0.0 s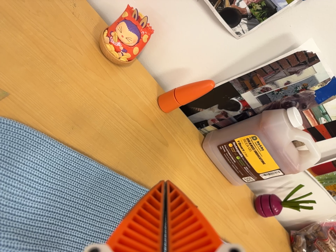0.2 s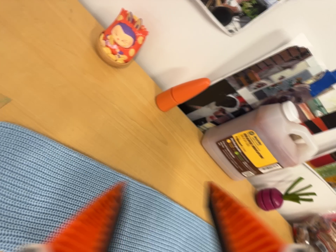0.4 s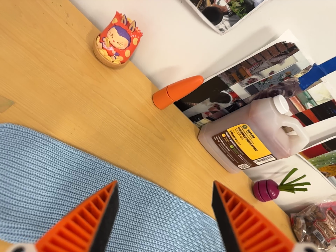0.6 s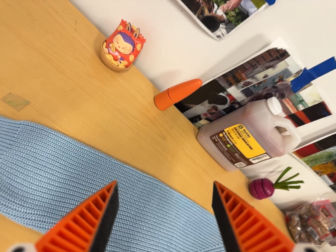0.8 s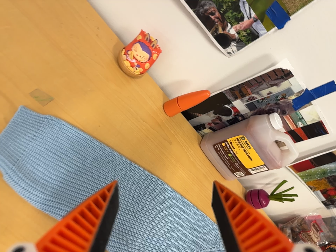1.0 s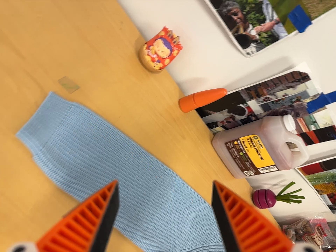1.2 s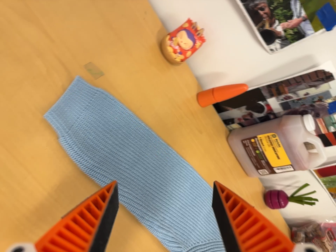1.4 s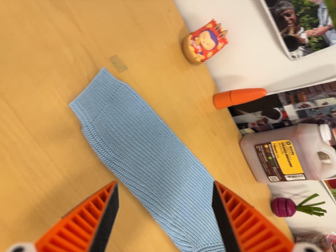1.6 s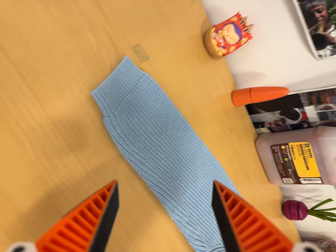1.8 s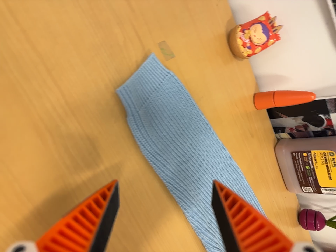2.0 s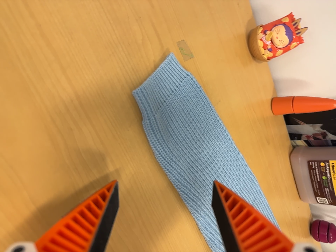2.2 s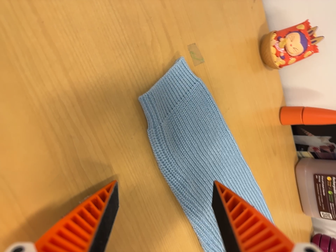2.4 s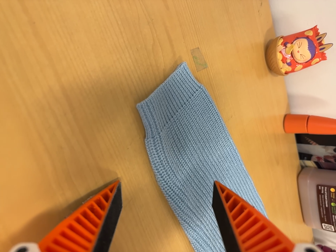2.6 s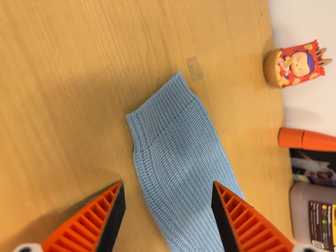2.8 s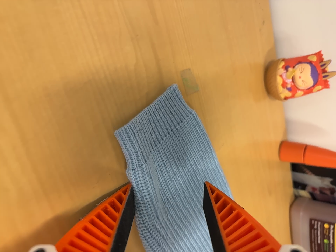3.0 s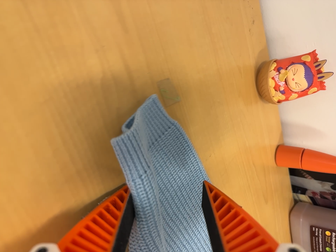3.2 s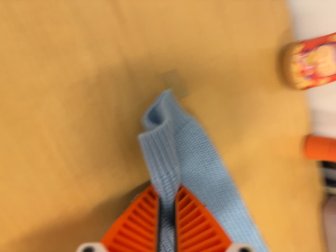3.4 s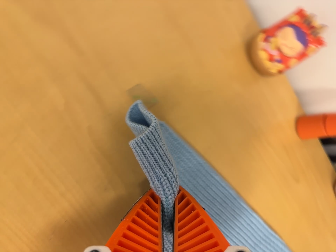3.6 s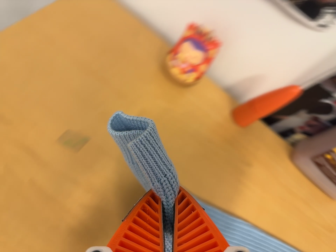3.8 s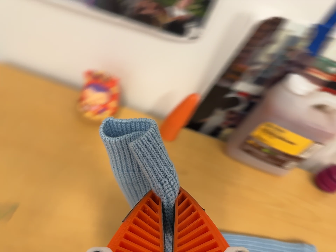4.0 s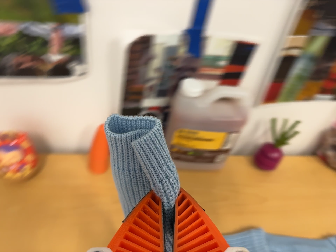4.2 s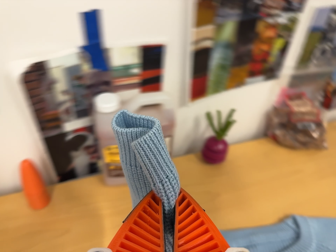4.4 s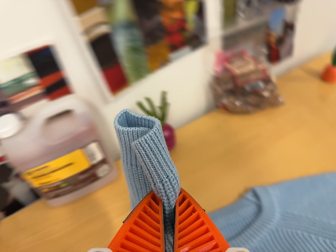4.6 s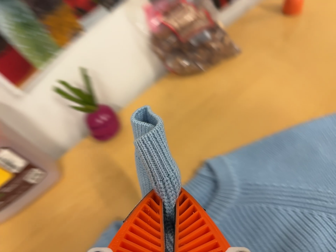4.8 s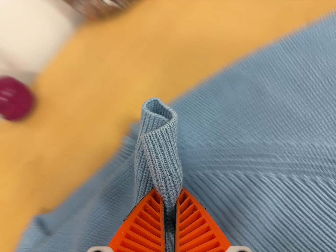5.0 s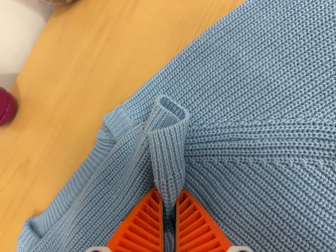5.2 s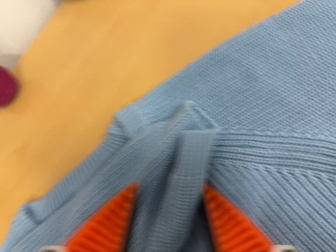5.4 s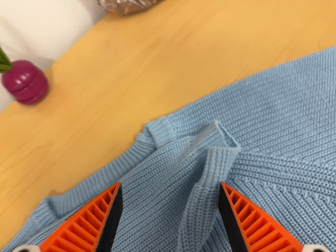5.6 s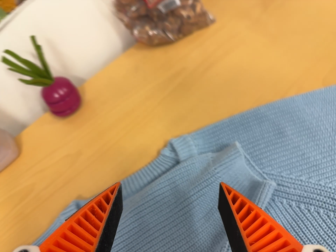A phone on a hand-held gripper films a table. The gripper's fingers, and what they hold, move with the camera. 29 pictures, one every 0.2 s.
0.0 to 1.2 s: The camera travels backward and to its left, about 12 cm, so what stands in front gets smaller.
1.2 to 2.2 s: The camera travels to its left and forward, about 12 cm, so close, fixed things drift to the right. It rolls about its line of sight by about 15 degrees, and the scene rotates clockwise.
2.2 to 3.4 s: The camera pans to its left by about 10 degrees. It travels to its right, forward and toward the top of its view, about 12 cm. It rolls about its line of sight by about 10 degrees, and the scene rotates counterclockwise.
3.4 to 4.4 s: The camera pans to its right by about 15 degrees. It travels to its right, about 50 cm, so close, fixed things drift to the left. Its aim tips toward the top of its view by about 10 degrees, and the scene shifts downward. It rolls about its line of sight by about 85 degrees, and the scene rotates counterclockwise.
4.4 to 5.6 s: The camera travels to its right and forward, about 16 cm, so close, fixed things drift to the left. Its aim tips toward the bottom of its view by about 15 degrees, and the scene shifts upward. It rolls about its line of sight by about 10 degrees, and the scene rotates counterclockwise.
The film runs forward here.
